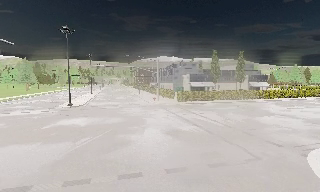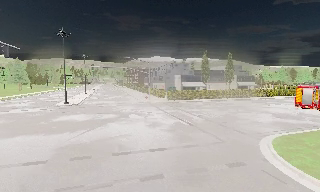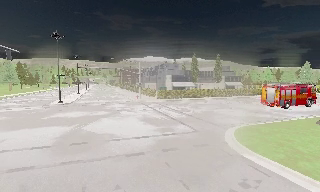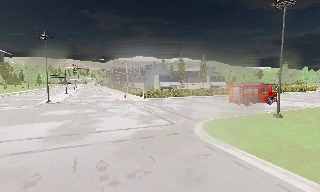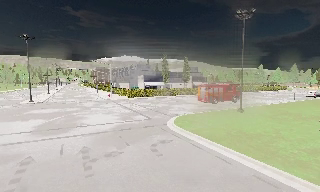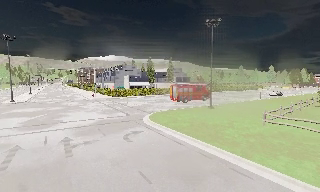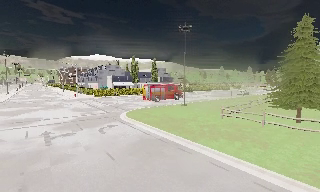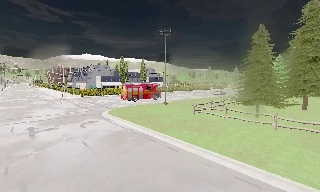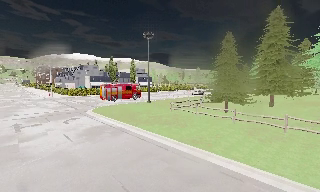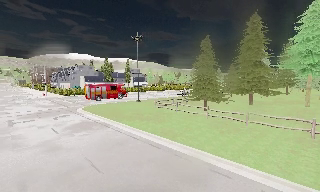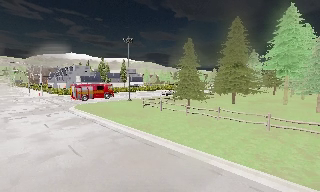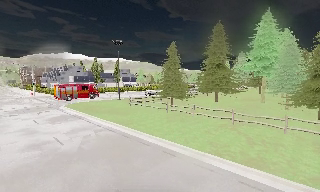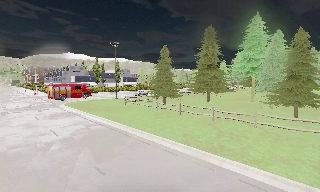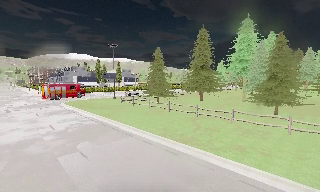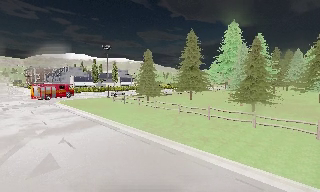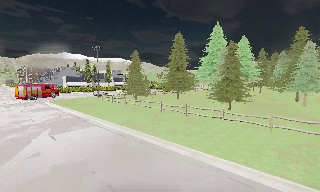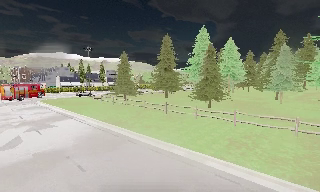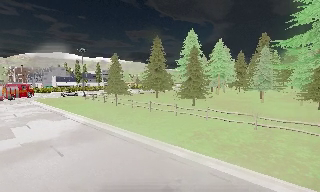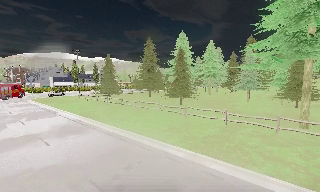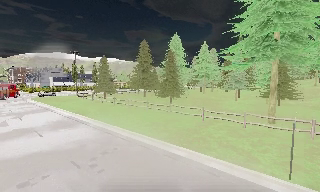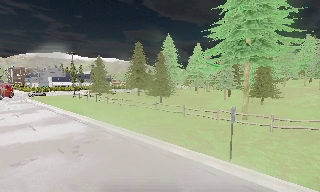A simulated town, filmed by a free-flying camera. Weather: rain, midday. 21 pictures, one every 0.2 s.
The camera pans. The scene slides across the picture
to the left.
The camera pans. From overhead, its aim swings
clockwise.
0.0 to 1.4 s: The camera swings to its right by about 25 degrees, and the scene slides to the left. It travels backward and to its right, about 16 m, so what stands in front gets smaller.
1.4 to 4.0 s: The camera travels to its right and backward, about 30 m, so close, fixed things drift to the left.
The film runs backward here.
